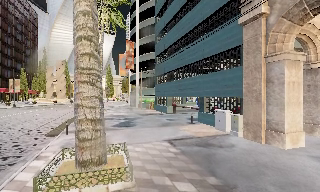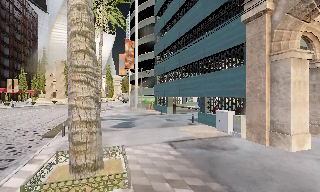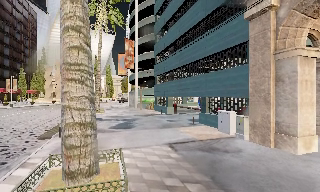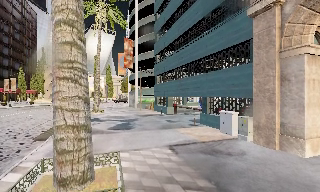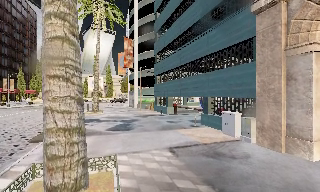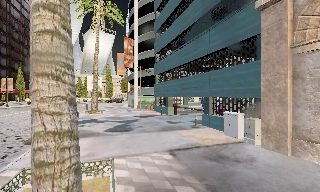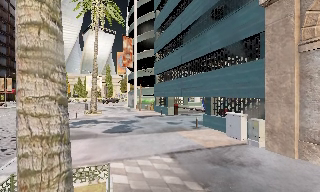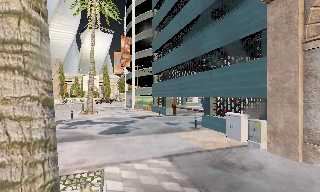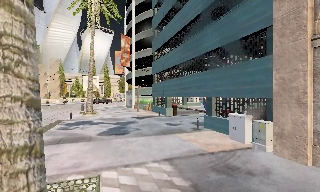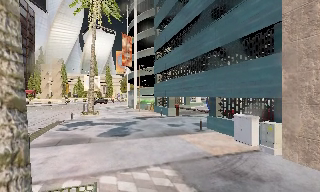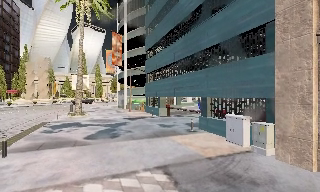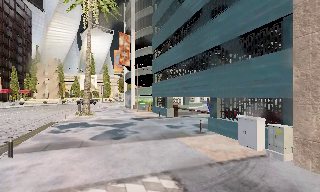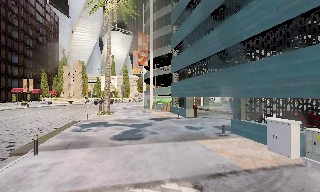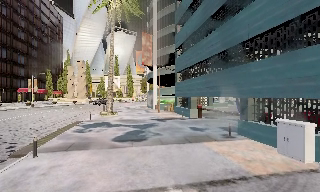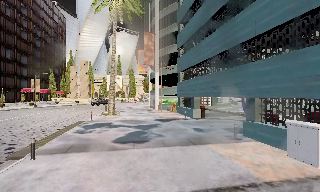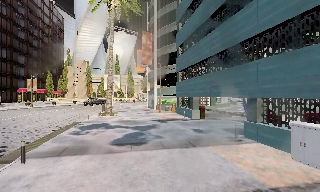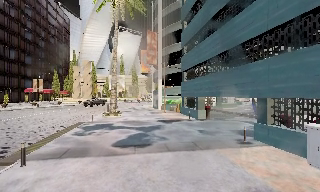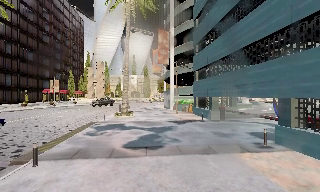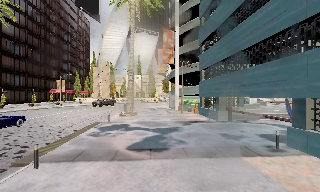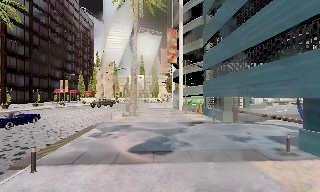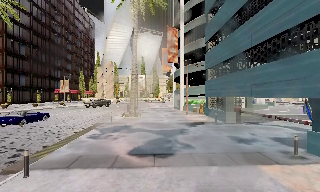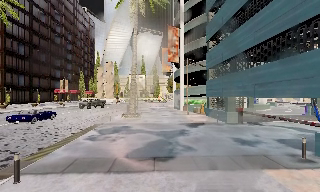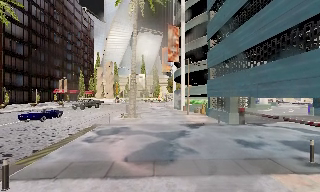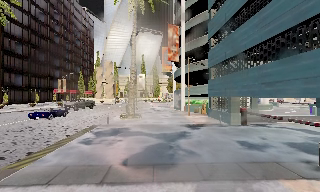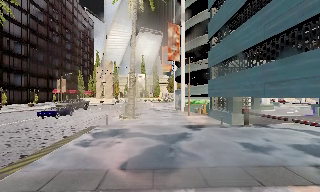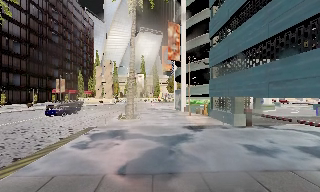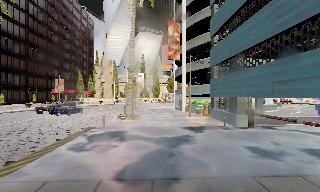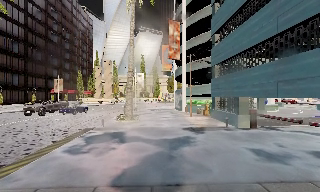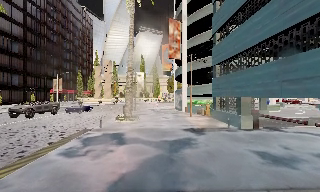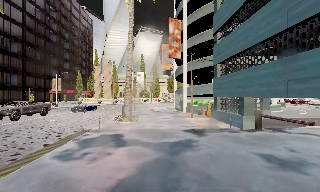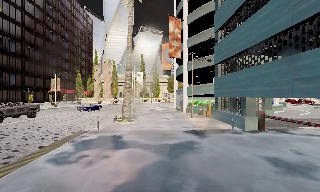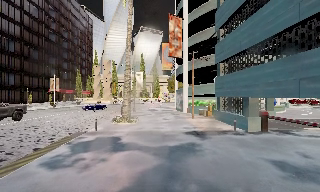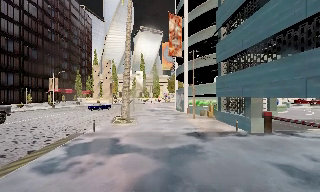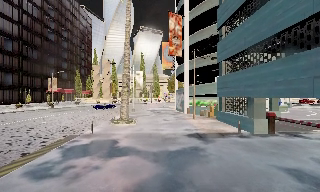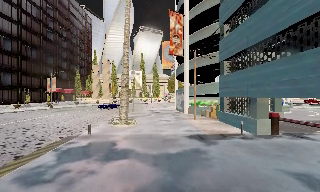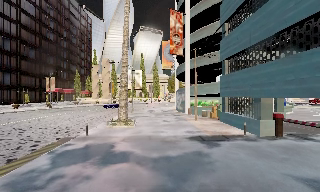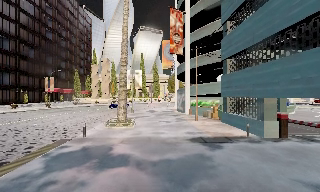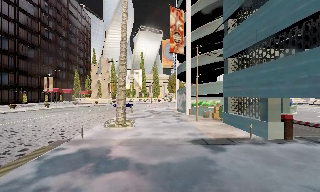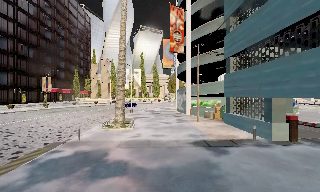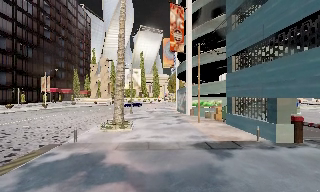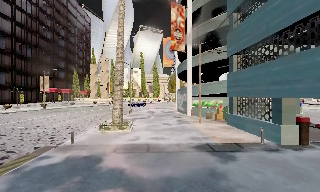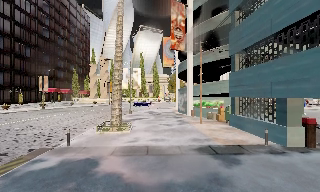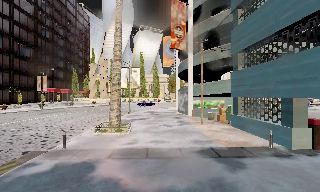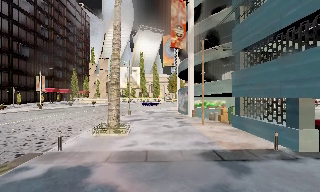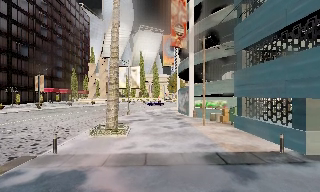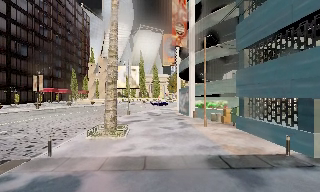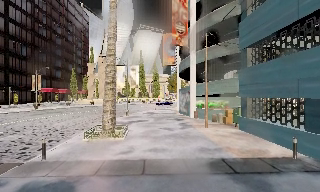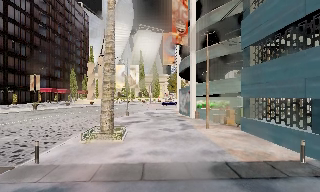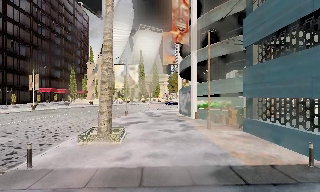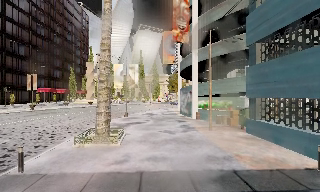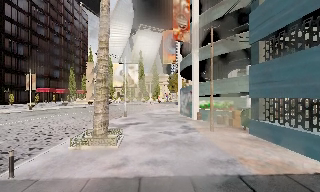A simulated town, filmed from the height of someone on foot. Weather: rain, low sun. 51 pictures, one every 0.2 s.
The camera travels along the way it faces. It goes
forward.
0.0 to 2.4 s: The camera travels forward, about 4 m, so what stands in front looms larger.
2.4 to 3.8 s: The camera swings to its left by about 10 degrees, and the scene slides to the right. It travels forward, about 2.5 m, so what stands in front looms larger.
3.8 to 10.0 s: The camera travels forward, about 11 m, so what stands in front looms larger.
The film runs forward here.
